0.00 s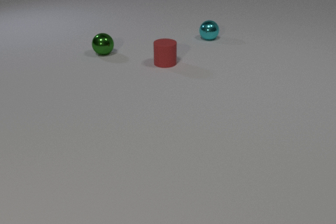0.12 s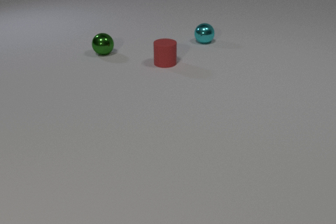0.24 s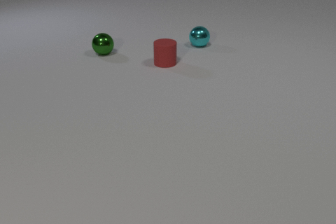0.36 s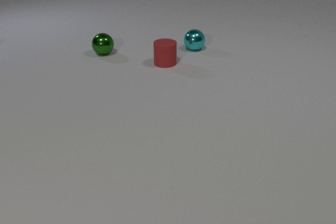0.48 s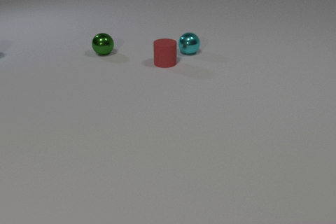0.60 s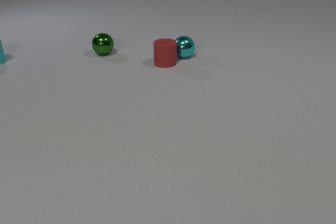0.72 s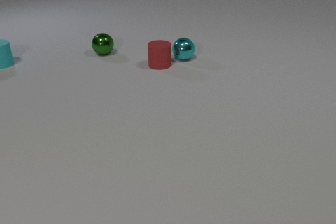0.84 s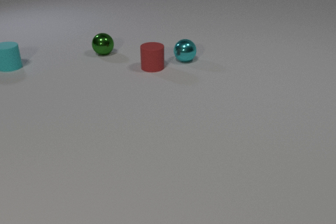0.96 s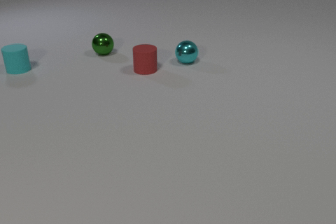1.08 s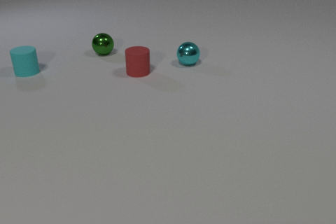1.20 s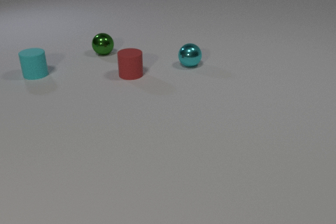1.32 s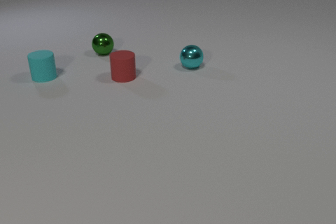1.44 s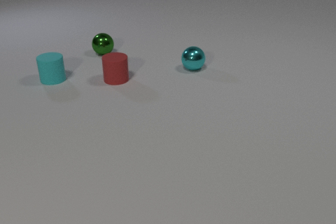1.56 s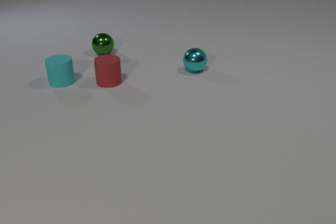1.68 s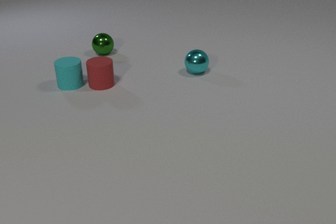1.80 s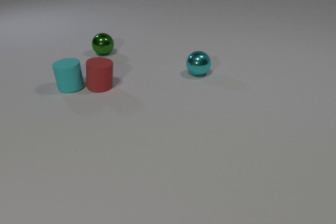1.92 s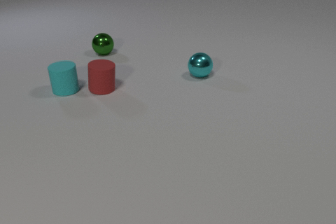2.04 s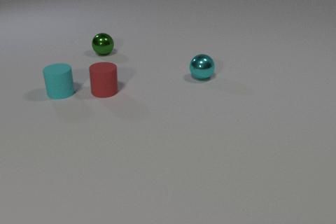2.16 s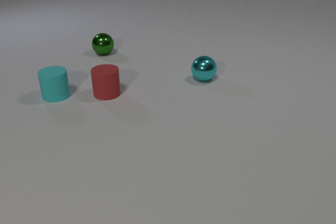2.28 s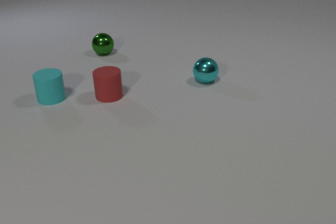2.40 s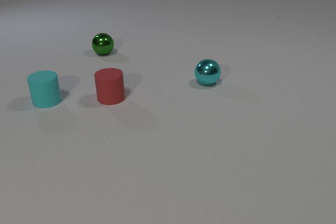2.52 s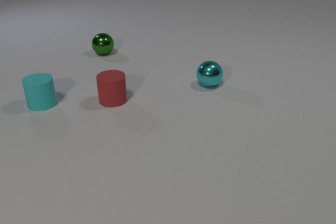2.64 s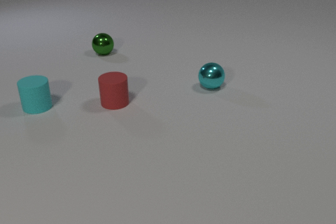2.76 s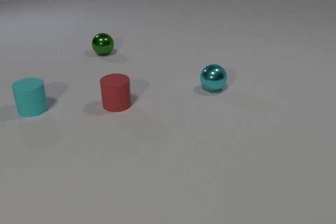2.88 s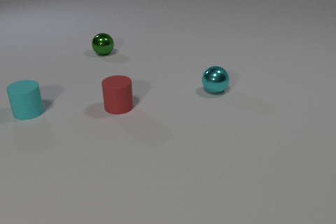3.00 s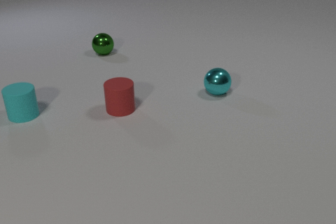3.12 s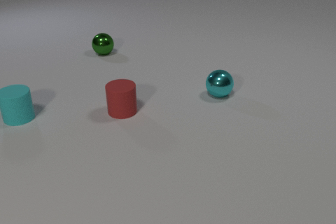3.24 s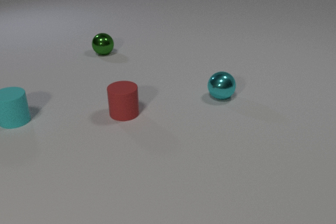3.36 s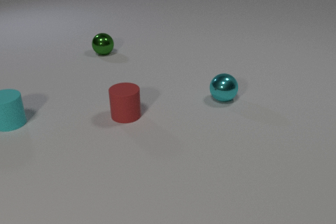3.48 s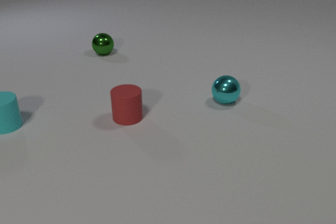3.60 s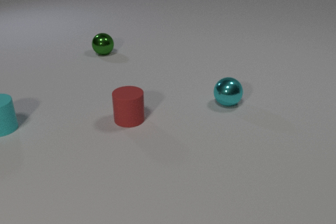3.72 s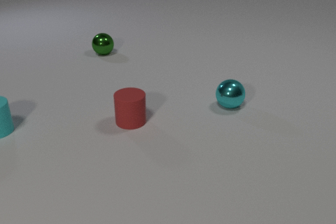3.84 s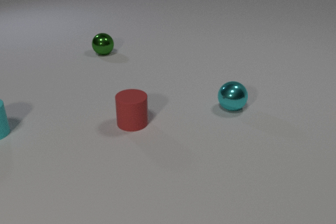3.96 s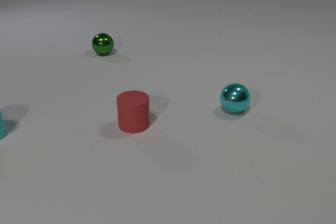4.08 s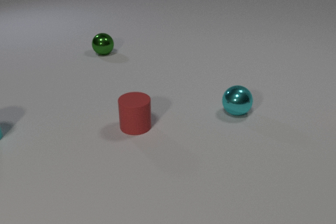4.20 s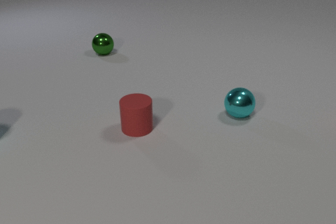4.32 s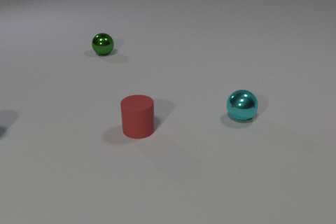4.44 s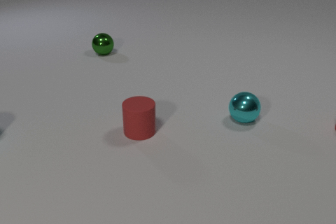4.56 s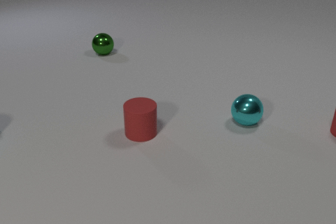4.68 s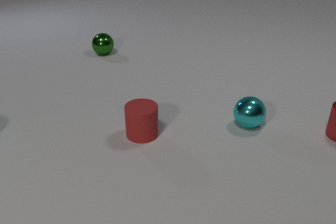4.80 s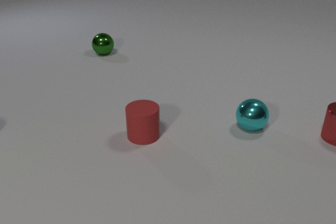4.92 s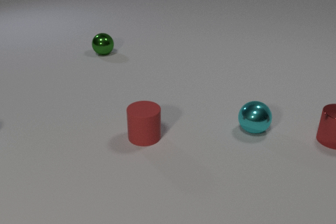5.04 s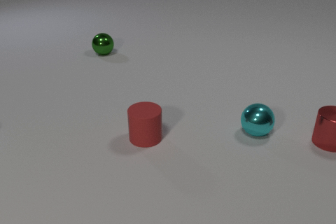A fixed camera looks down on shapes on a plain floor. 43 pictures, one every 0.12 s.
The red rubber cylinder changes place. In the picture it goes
toward the camera.
The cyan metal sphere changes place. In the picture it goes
toward the camera.
0.00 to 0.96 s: The cyan metal sphere rolls toward the camera. The red rubber cylinder slides to the left and toward the camera. The cyan rubber cylinder comes in at the left edge, slides toward the camera and to the right. The cyan metal sphere and the red rubber cylinder collide.
0.96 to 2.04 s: The cyan metal sphere rolls toward the camera and to the right. The red rubber cylinder slides toward the camera and to the left. The cyan rubber cylinder slides toward the camera and to the right. The red rubber cylinder and the cyan rubber cylinder collide.
2.04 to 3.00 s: The cyan metal sphere rolls toward the camera and to the right. The red rubber cylinder slides toward the camera. The cyan rubber cylinder slides to the left and toward the camera.
3.00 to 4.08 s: The cyan metal sphere rolls toward the camera and to the right. The red rubber cylinder slides toward the camera and to the right. The cyan rubber cylinder slides to the left and toward the camera.
4.08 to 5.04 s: The cyan metal sphere rolls toward the camera and to the right. The red rubber cylinder slides toward the camera and to the right. The red metal cylinder comes in at the right edge, slides toward the camera and to the left. The cyan rubber cylinder leaves at the left edge.
What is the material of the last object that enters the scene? metal.
How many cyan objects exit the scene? 1.
What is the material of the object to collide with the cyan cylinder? rubber.
